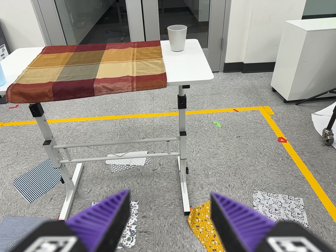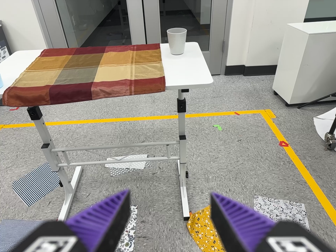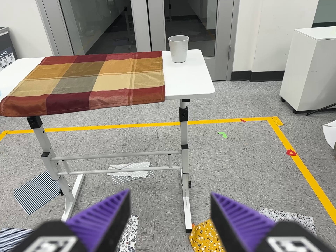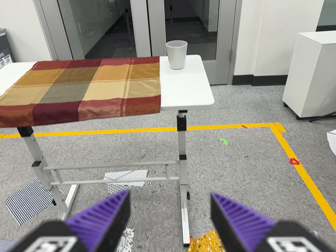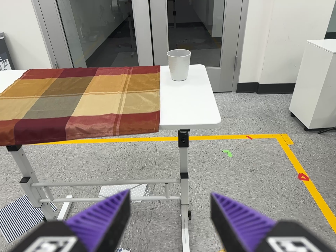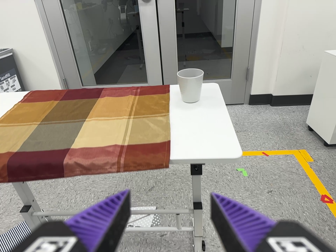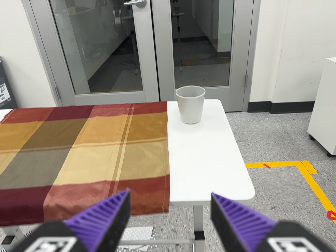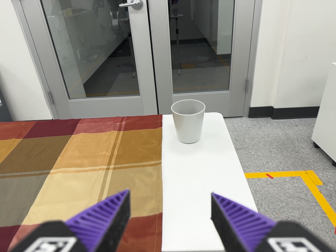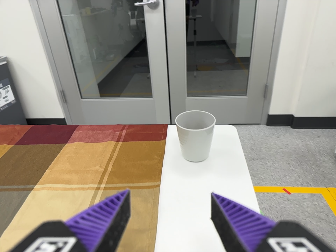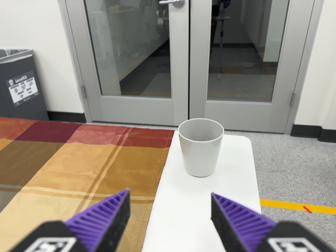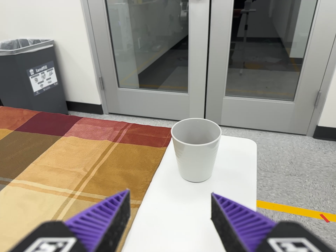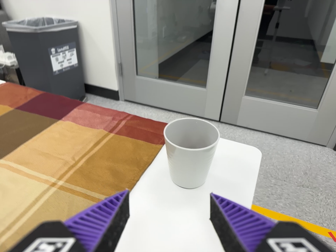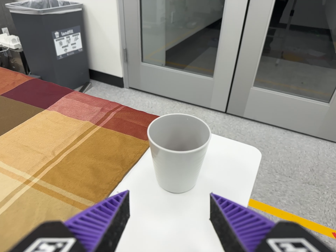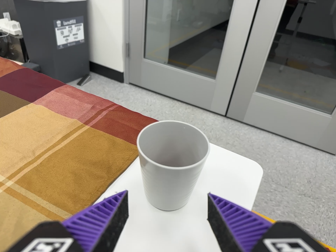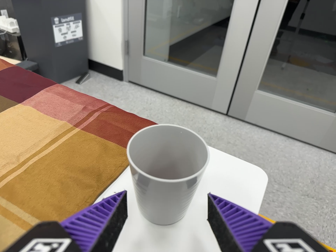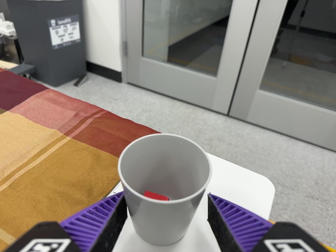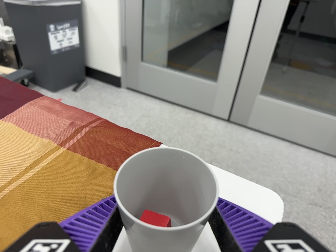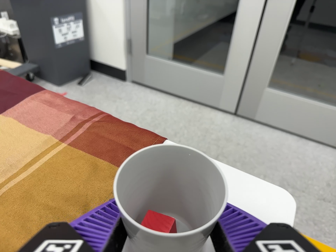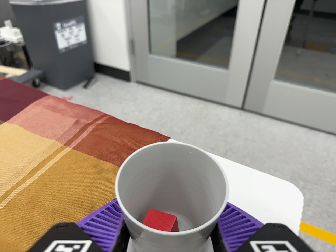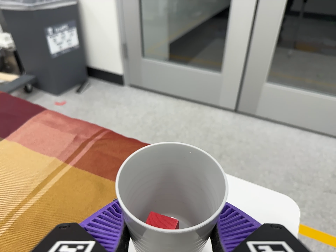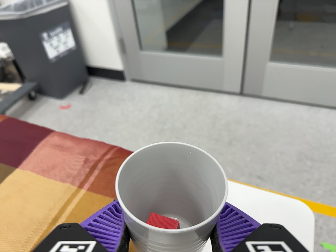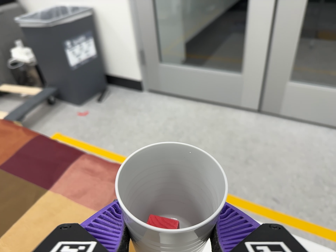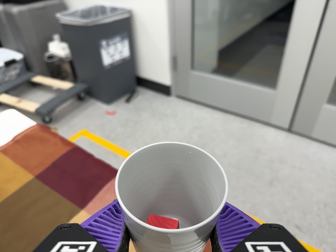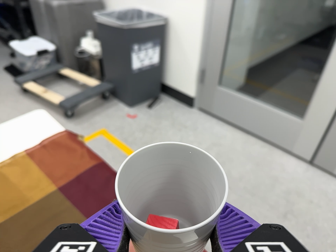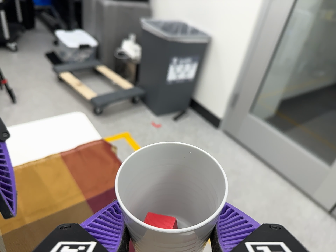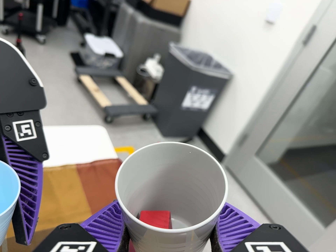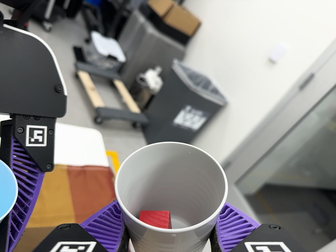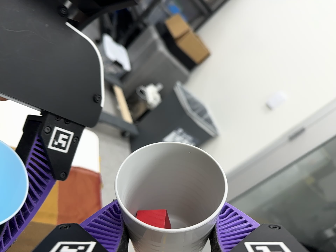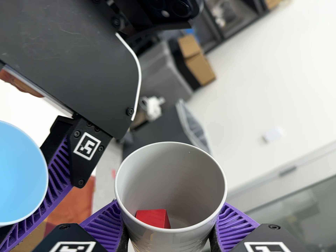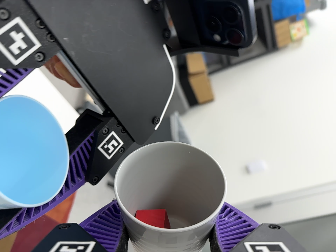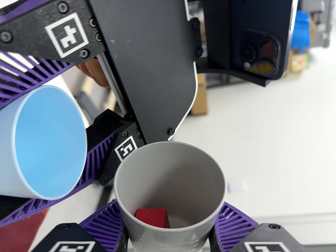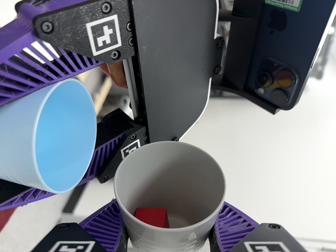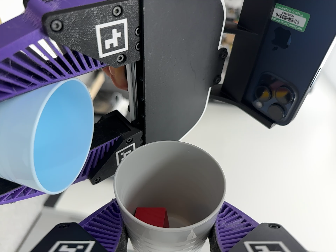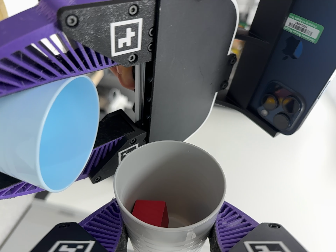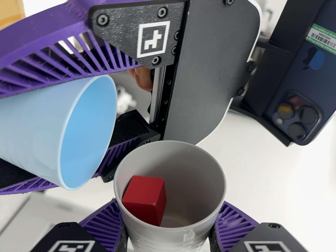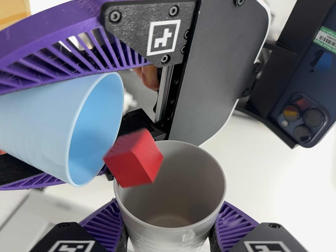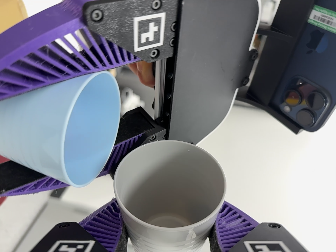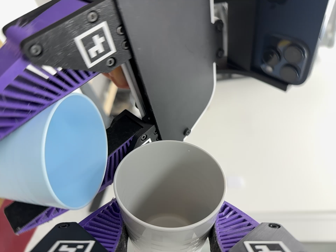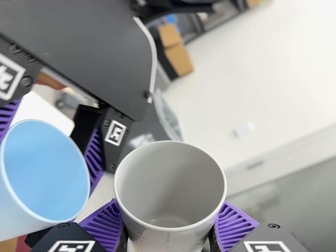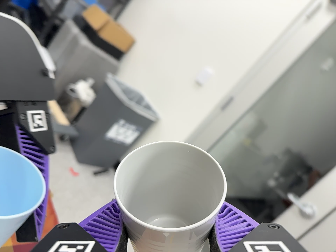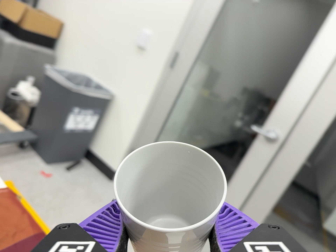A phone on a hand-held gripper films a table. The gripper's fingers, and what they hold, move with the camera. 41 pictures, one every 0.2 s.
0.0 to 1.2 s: The camera travels forward and toward the top of its view, about 40 cm, so what stands in front looms larger.
1.2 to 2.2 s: The camera pans to its left by about 15 degrees. It travels forward and to its right, about 32 cm, so what stands in front looms larger. It rolls about its line of sight by about 15 degrees, and the scene rotates clockwise.
2.2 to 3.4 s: The camera travels forward, about 18 cm, so what stands in front looms larger.
3.4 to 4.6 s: The camera swings to its left by about 10 degrees, and the scene slides to the right. It travels toward the top of its view and to its left, about 22 cm, so close, fixed things drift downward.
4.6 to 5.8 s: The camera travels to its left and toward the top of its view, about 24 cm, so close, fixed things drift to the right. Its aim tips toward the top of its view by about 20 degrees, and the scene shifts downward. It rolls about its line of sight by about 75 degrees, and the scene rotates clockwise.
5.8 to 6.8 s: The camera travels to its left, about 8 cm. It rolls about its line of sight by about 35 degrees, and the scene rotates clockwise.
6.8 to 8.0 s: The camera travels to its right, about 18 cm, so close, fixed things drift to the left. Its aim tips toward the bottom of its view by about 20 degrees, and the scene shifts upward. It rolls about its line of sight by about 85 degrees, and the scene rotates counterclockwise.
The film runs forward here.
